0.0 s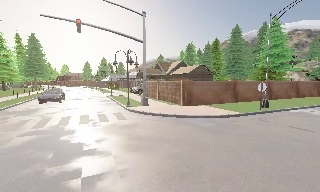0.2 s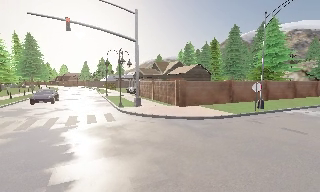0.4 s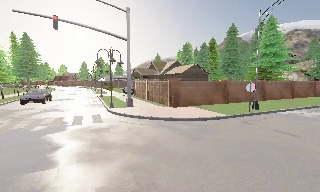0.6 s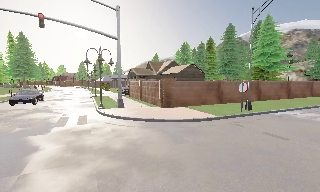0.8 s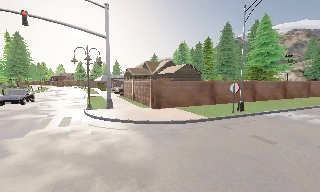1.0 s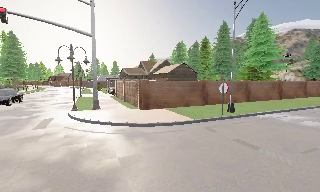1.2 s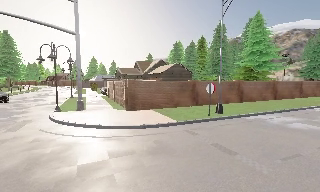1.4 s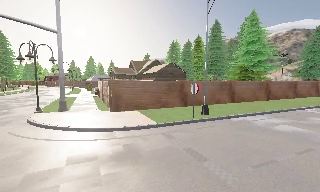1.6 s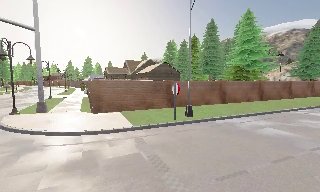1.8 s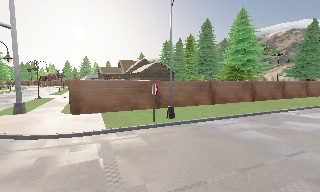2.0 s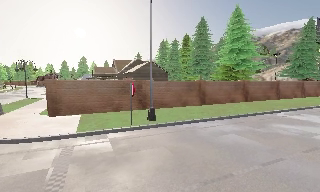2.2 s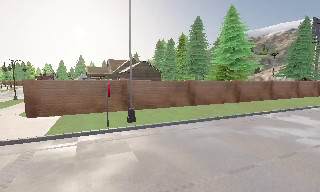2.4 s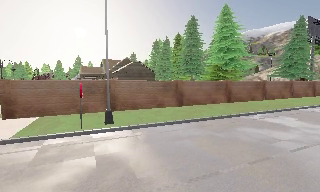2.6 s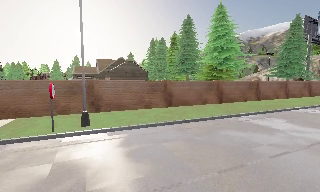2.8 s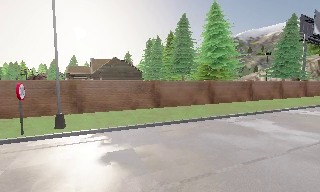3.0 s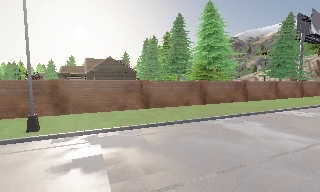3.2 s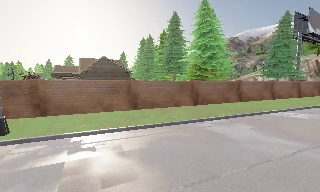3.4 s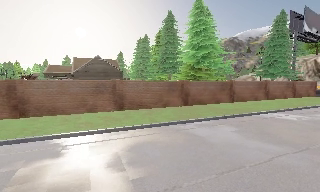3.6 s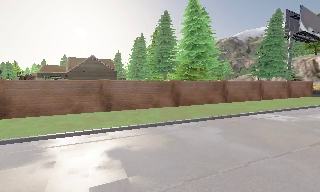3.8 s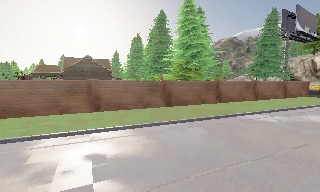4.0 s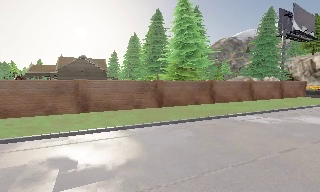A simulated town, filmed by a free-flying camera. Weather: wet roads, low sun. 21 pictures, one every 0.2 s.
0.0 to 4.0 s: The camera travels to its right and forward, about 20 m, so close, fixed things drift to the left.
The film runs forward here.
